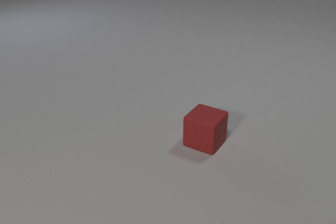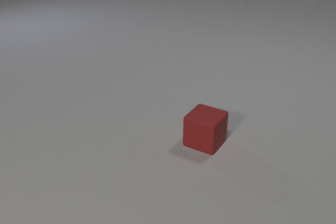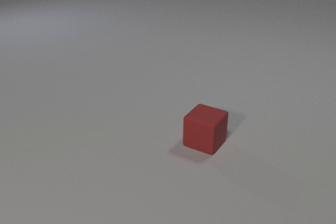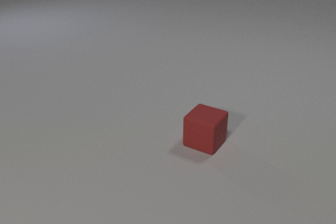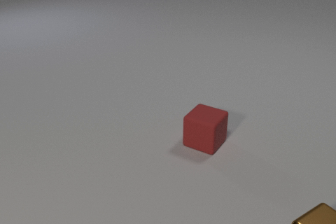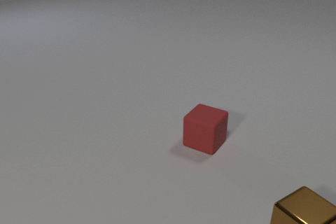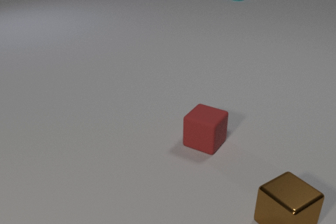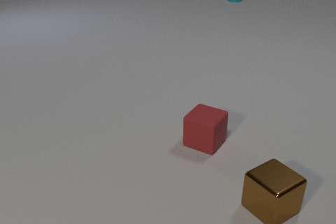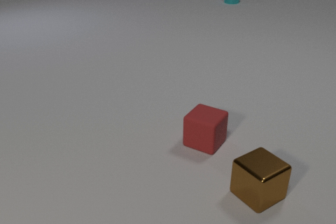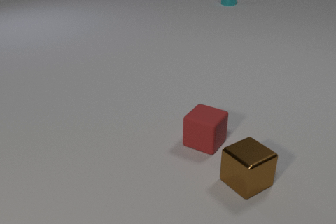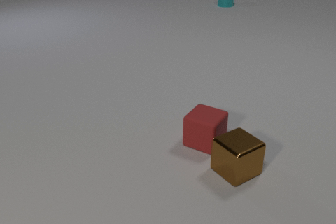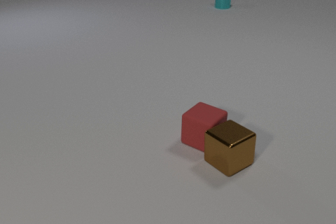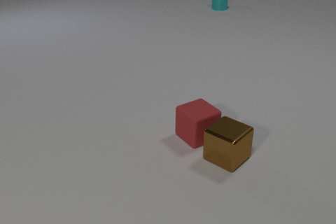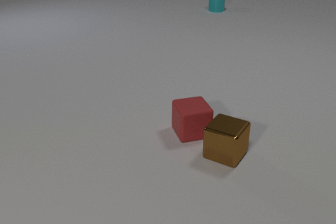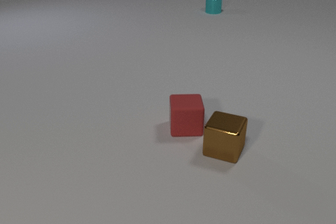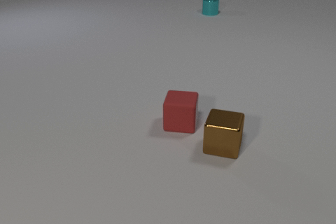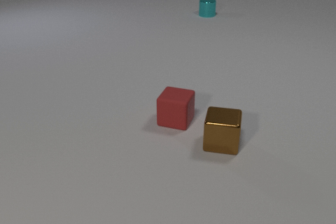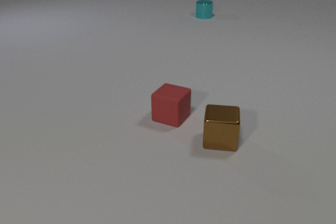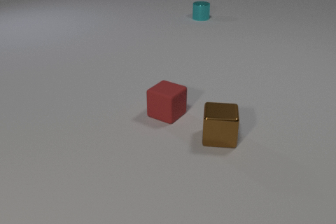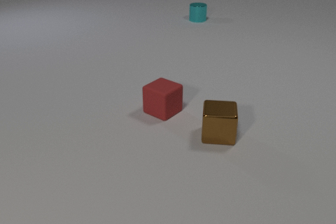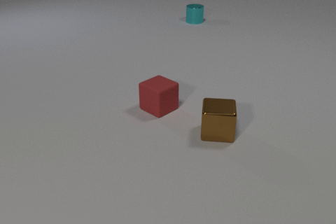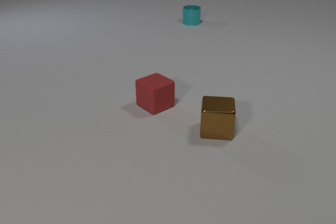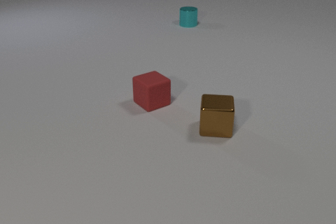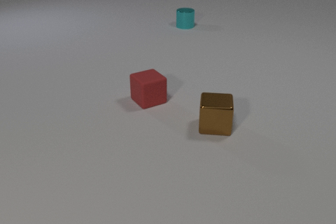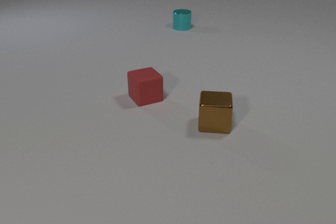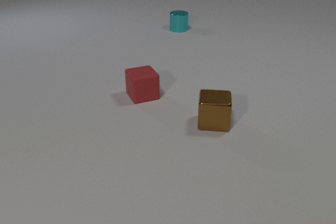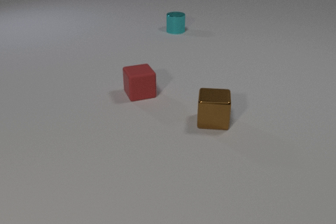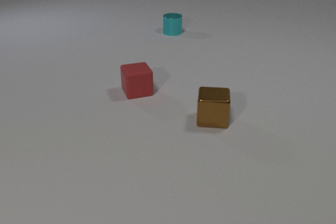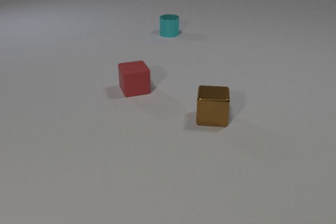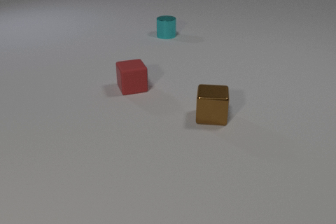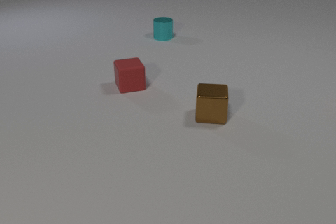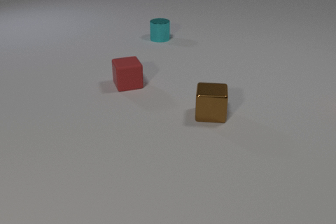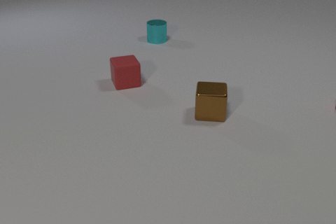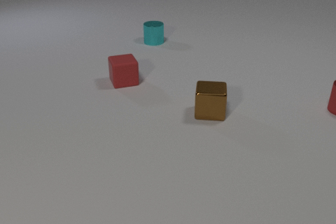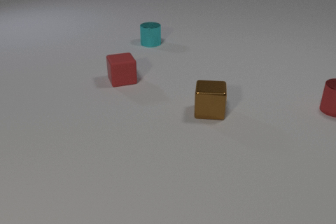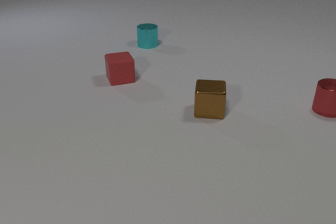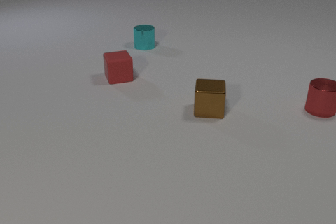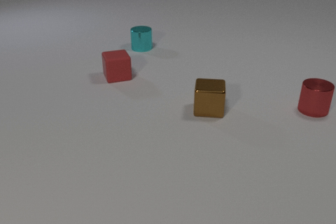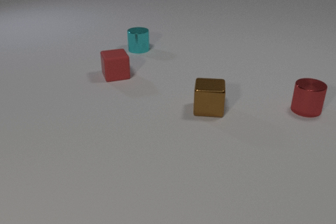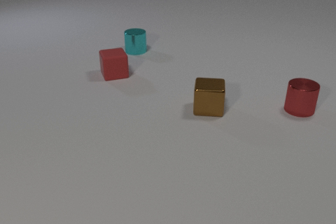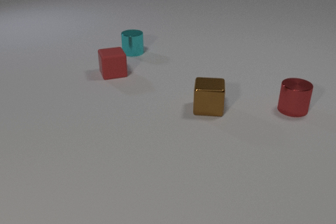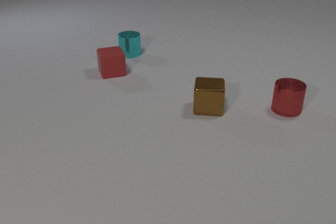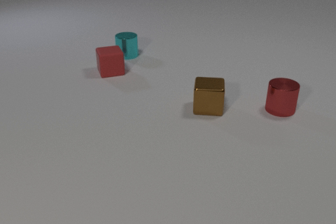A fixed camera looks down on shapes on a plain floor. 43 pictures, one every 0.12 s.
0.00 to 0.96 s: The brown metal cube comes in at the bottom edge, slides away from the camera and to the left. The cyan metal cylinder comes in at the top edge, slides toward the camera and to the left.
0.96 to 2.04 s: The brown metal cube slides away from the camera and to the left, spins so that its near face slides to the right, counterclockwise seen from above. The red rubber cube slides away from the camera and to the left, spins so that its near face slides to the left, clockwise seen from above. The cyan metal cylinder slides toward the camera and to the left. The brown metal cube and the red rubber cube collide.
2.04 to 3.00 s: The brown metal cube slides away from the camera. The red rubber cube slides away from the camera and to the left, spins so that its near face slides to the left, clockwise seen from above. The cyan metal cylinder slides toward the camera and to the left.
3.00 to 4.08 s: The brown metal cube slides away from the camera. The red rubber cube slides away from the camera and to the left. The red metal cylinder comes in at the right edge, slides to the left and toward the camera. The cyan metal cylinder slides toward the camera and to the left.
4.08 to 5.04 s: The brown metal cube slides away from the camera. The red rubber cube slides away from the camera and to the left. The red metal cylinder slides to the left. The cyan metal cylinder slides toward the camera and to the left.
What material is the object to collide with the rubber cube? metal.
Are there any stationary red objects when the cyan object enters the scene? yes.
Are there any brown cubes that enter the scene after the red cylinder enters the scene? no.
